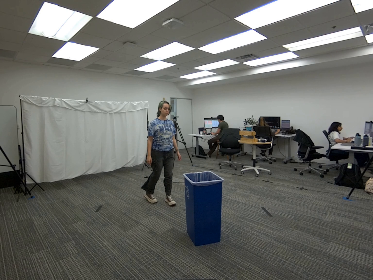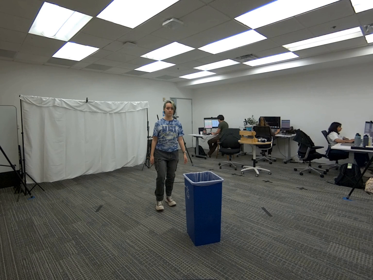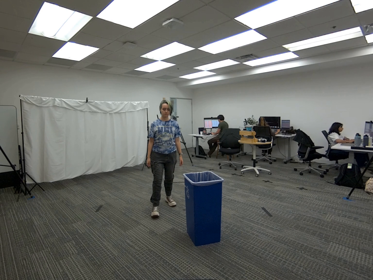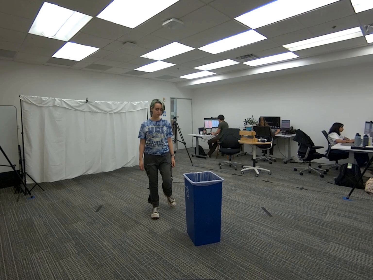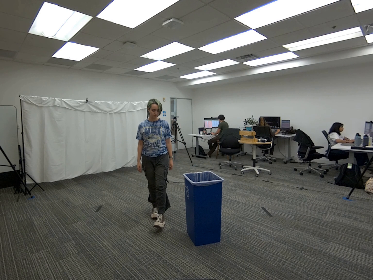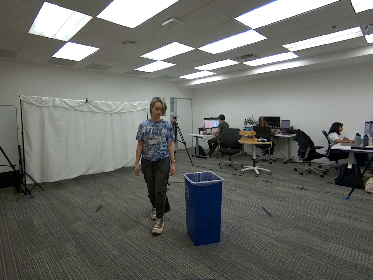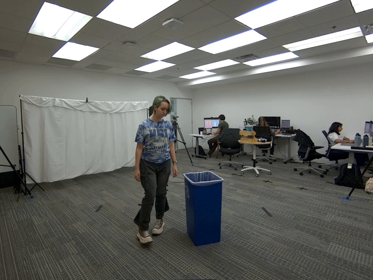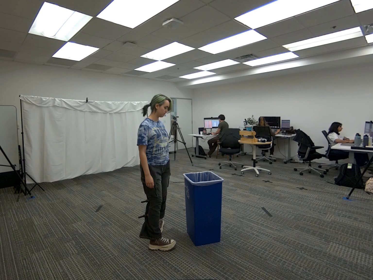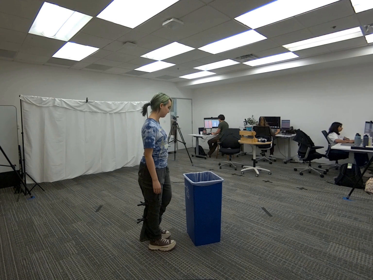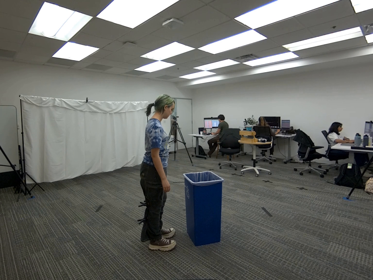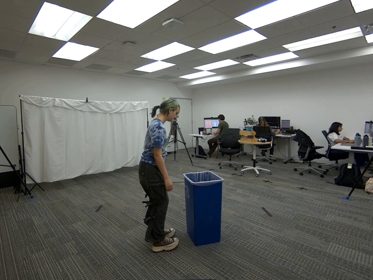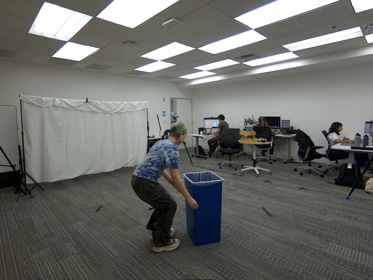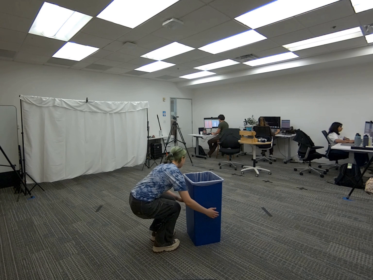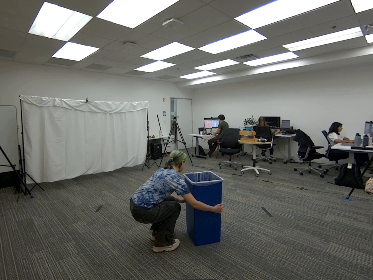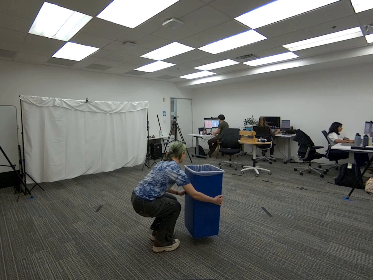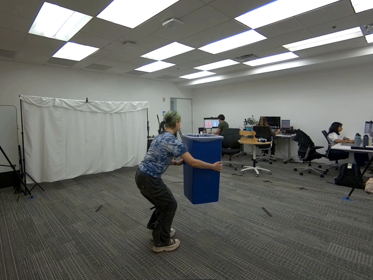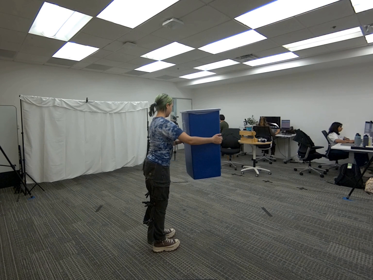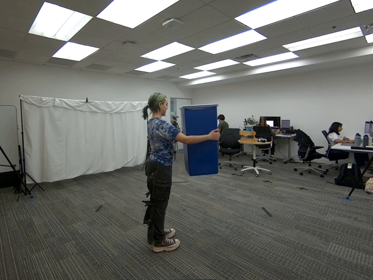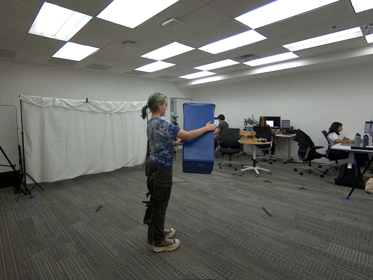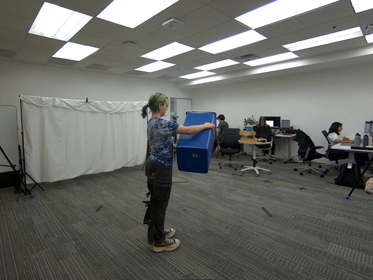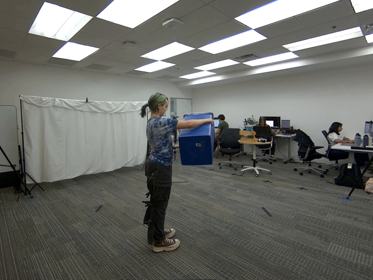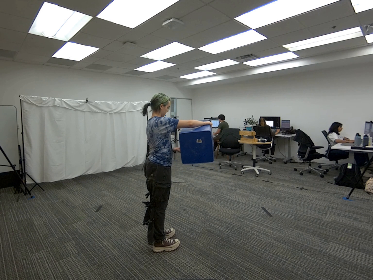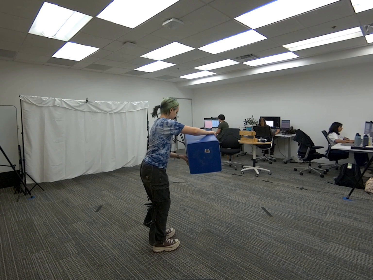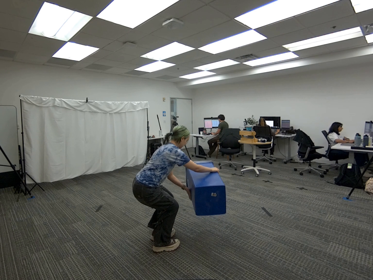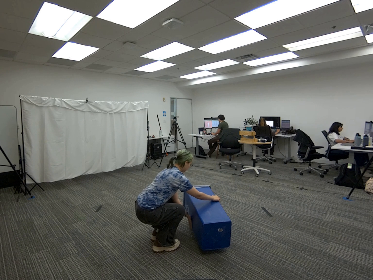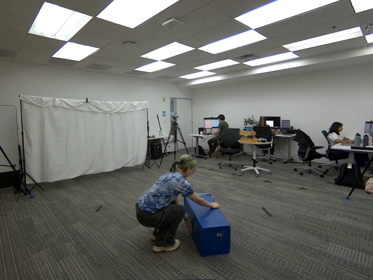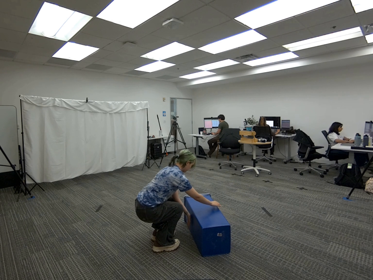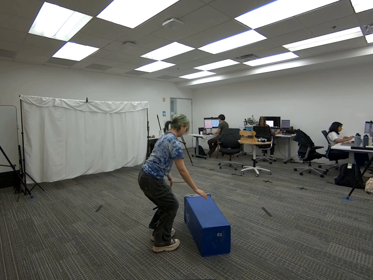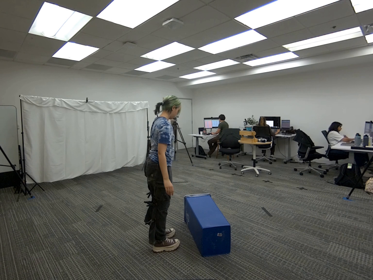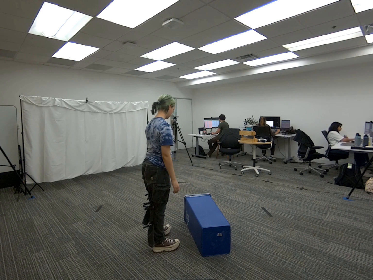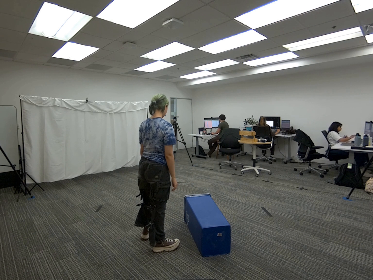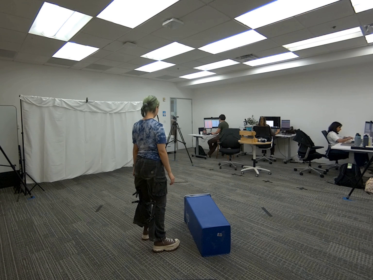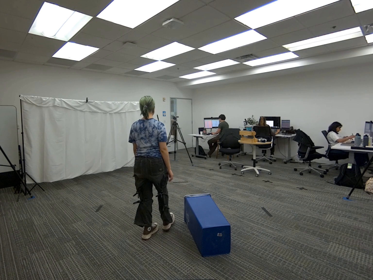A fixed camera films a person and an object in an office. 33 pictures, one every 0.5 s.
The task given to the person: Walk over to the blue trash can and lift and place the trash can on its side.
